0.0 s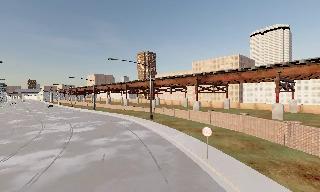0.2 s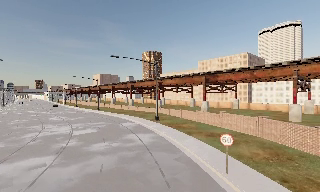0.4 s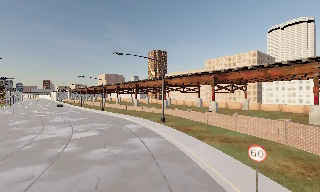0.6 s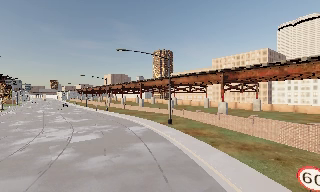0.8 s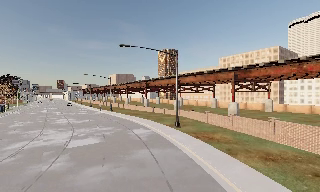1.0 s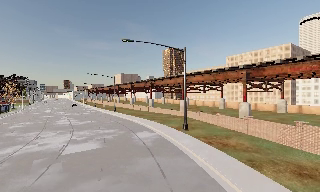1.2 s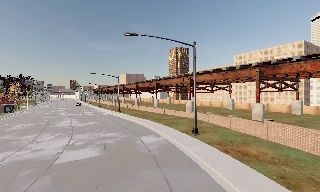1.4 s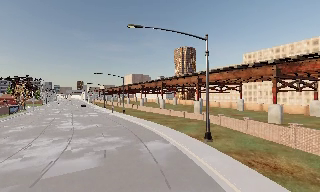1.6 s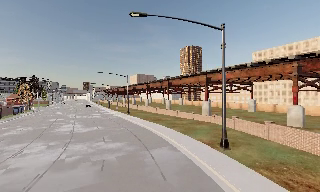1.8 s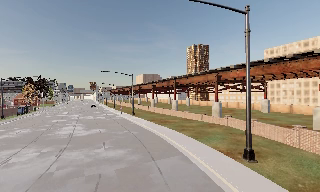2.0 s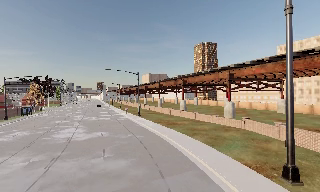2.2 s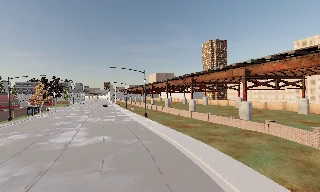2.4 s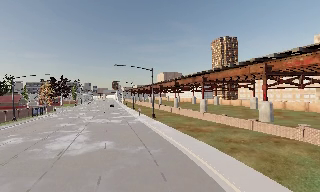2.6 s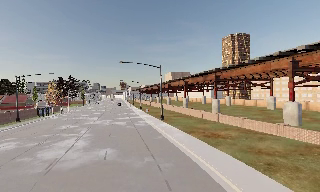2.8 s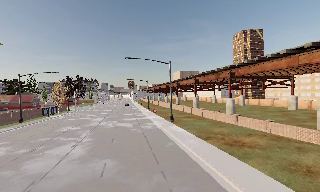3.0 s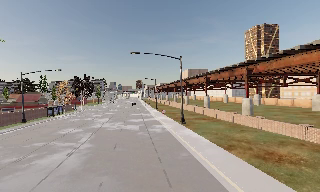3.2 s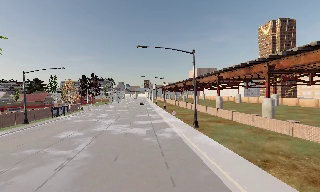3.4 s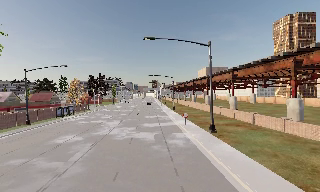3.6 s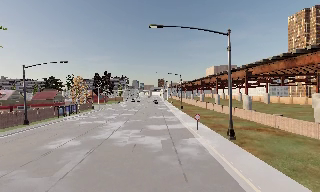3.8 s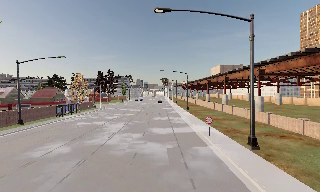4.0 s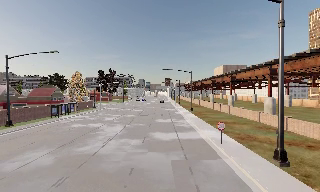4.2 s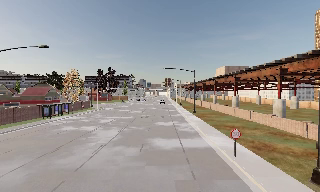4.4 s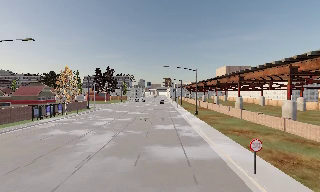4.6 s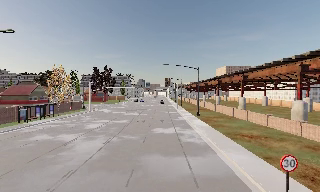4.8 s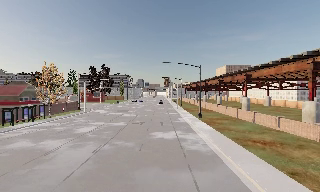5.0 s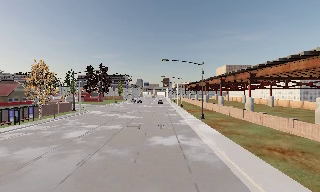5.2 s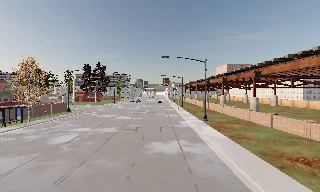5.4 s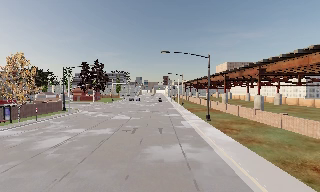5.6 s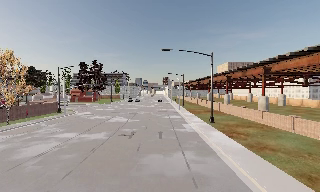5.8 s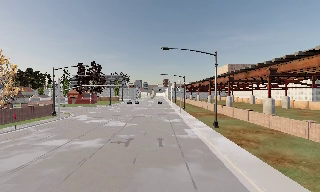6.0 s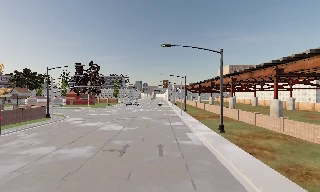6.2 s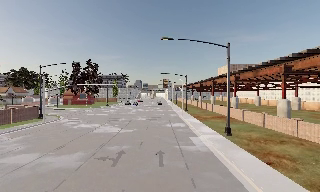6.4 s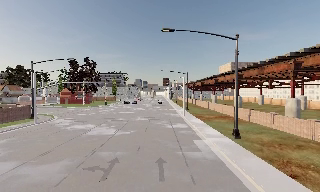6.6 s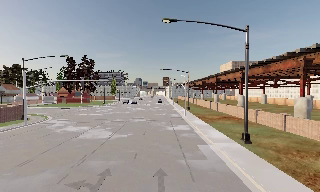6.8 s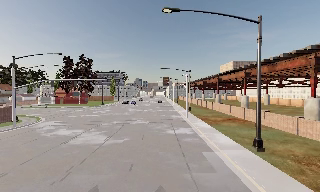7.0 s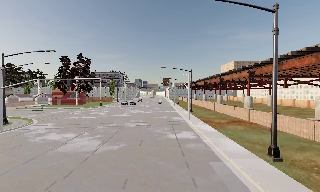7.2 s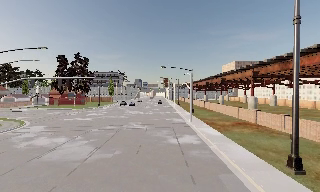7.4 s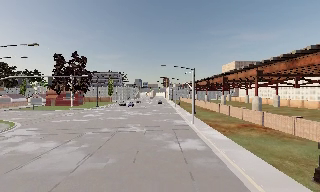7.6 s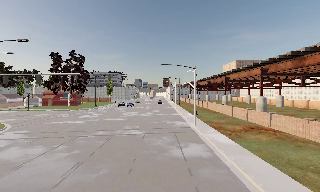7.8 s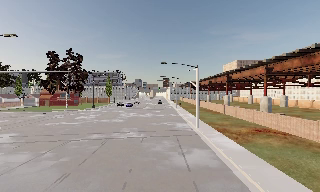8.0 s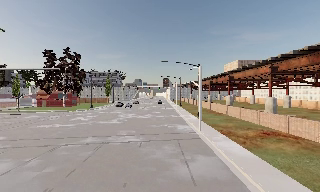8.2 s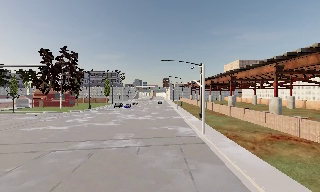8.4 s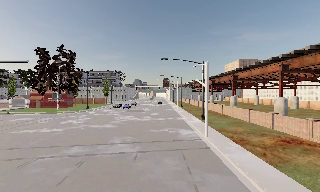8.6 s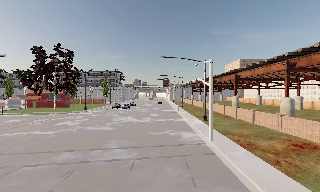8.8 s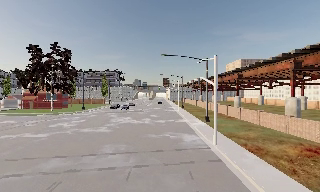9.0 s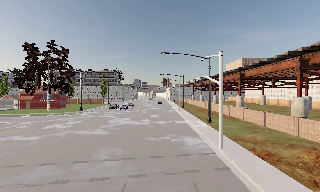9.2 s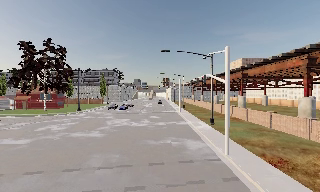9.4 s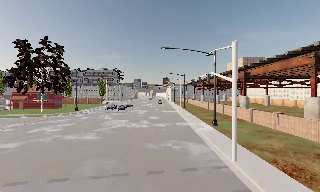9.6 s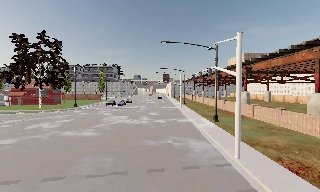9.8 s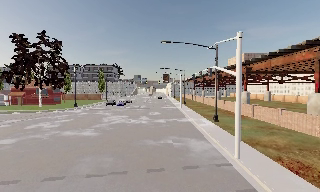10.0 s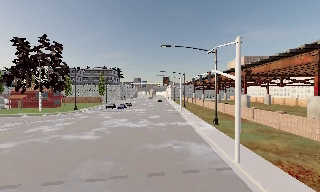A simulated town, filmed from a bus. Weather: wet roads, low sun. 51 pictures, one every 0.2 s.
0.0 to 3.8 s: The camera pans to its left, which is counterclockwise from overhead, by about 40 degrees. It travels forward, about 45 m.
3.8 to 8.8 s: The camera travels forward, about 45 m, so what stands in front looms larger.
8.8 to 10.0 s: The camera travels forward, about 4 m, so what stands in front looms larger. It loses speed.
The film runs forward here.
